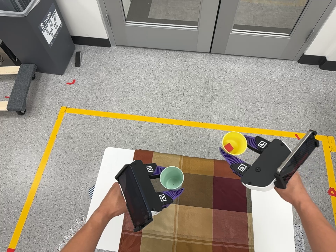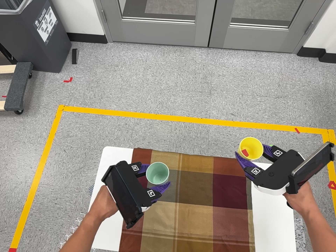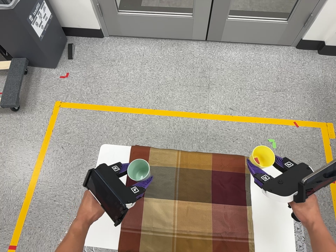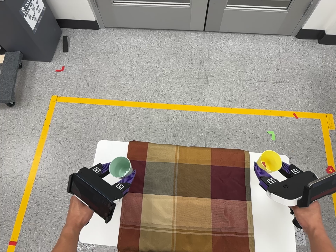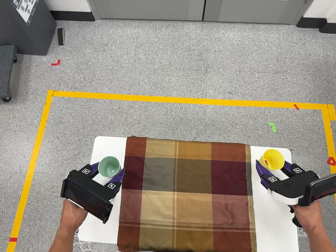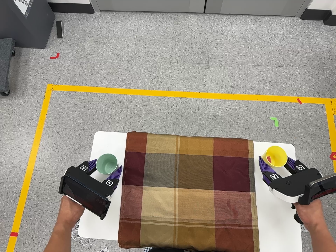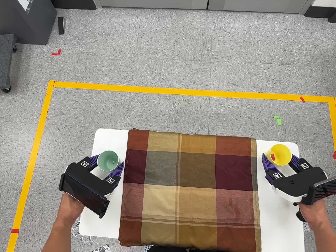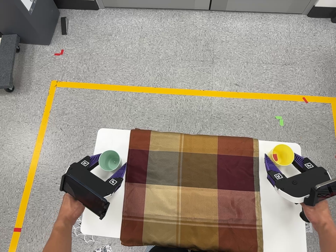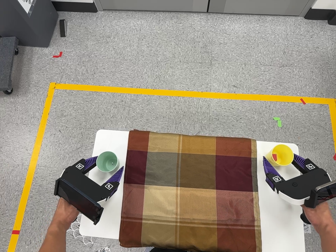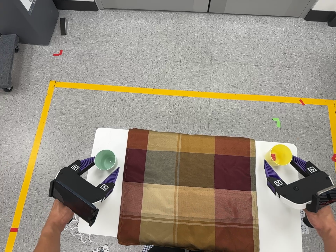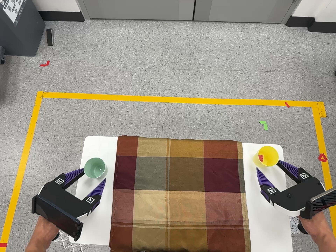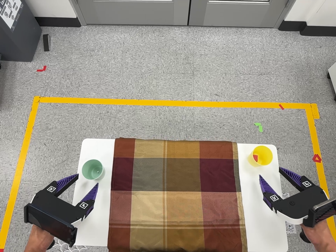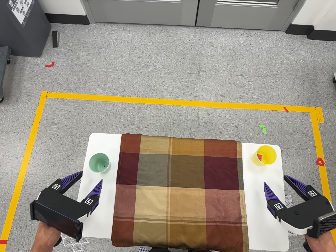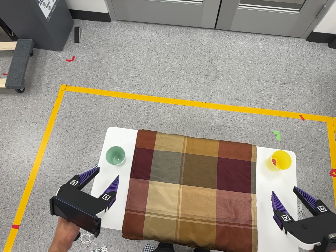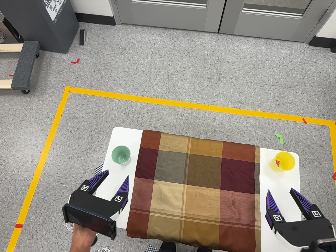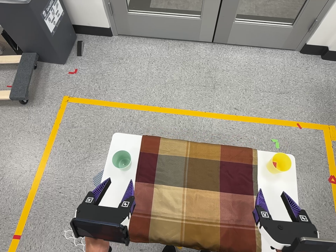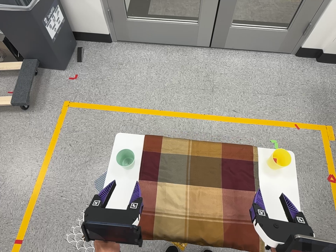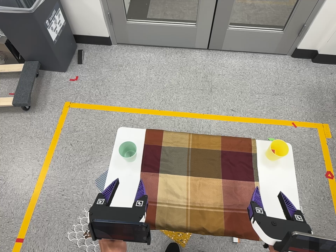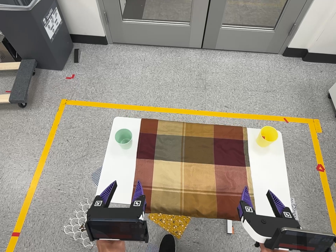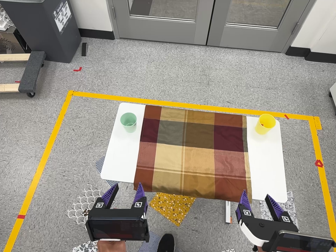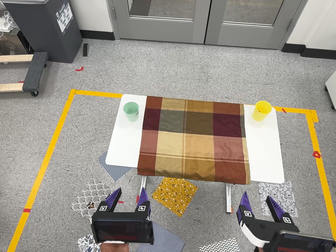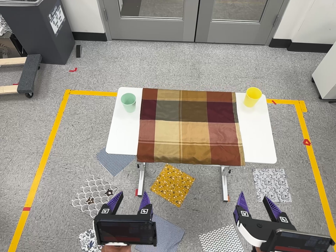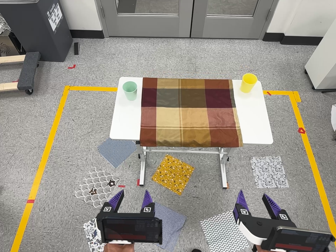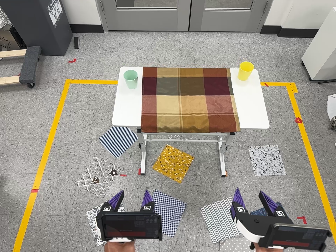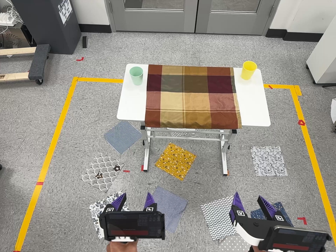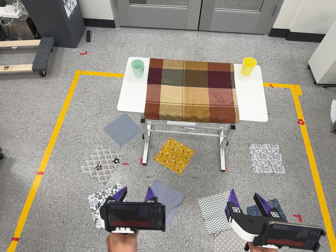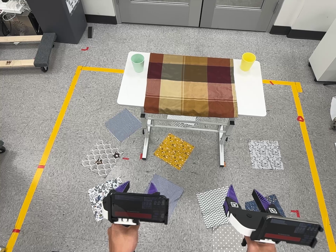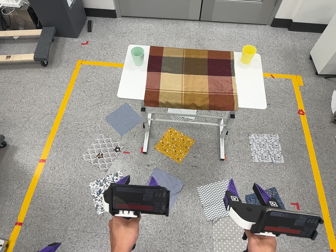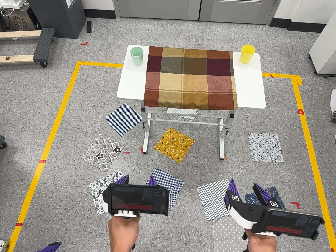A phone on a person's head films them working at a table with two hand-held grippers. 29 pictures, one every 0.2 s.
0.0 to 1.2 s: The camera travels forward and toward the top of its view, about 12 cm, so what stands in front looms larger. Its aim tips toward the bottom of its view by about 10 degrees.
1.2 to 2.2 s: The camera shifts only a little, or ends up much as it began.
2.2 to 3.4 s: The camera travels toward the bottom of its view, backward and to its left, about 22 cm, so close, fixed things drift upward.
3.4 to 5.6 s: The camera travels toward the bottom of its view and backward, about 60 cm, so close, fixed things drift upward.
The film runs backward here.
